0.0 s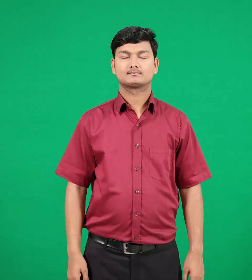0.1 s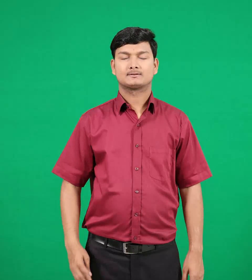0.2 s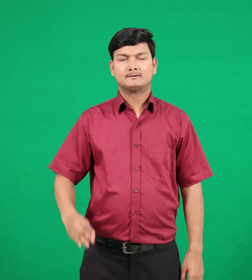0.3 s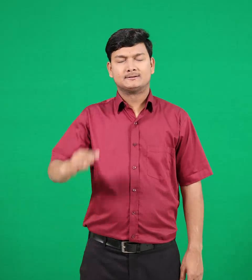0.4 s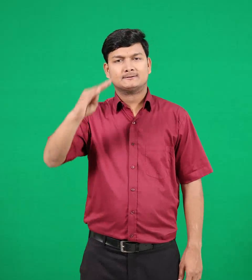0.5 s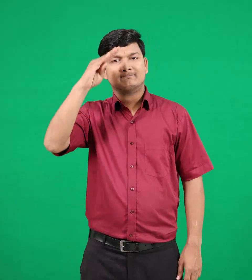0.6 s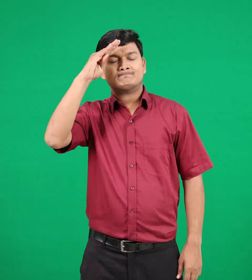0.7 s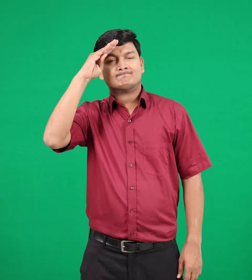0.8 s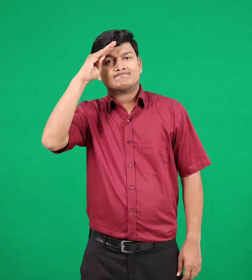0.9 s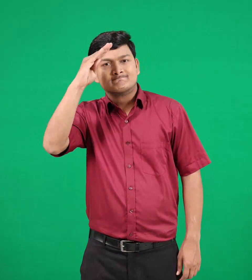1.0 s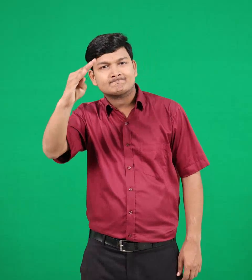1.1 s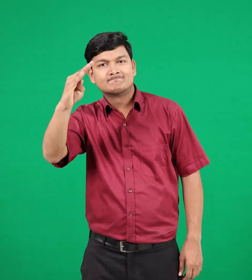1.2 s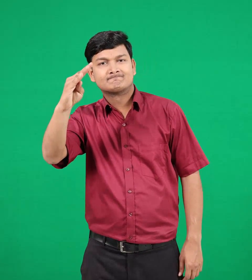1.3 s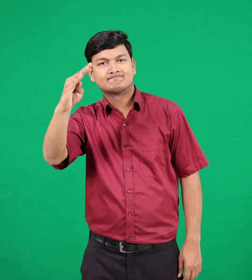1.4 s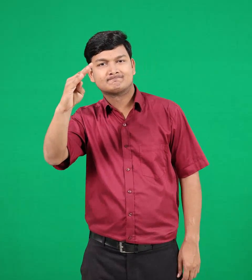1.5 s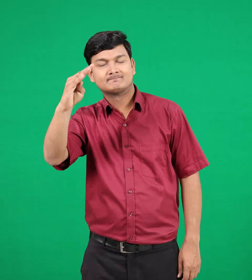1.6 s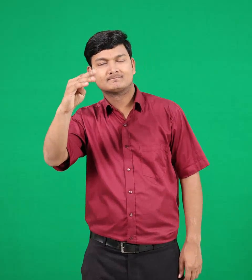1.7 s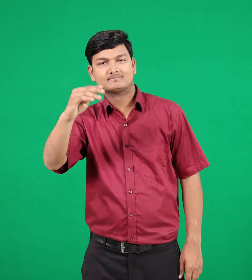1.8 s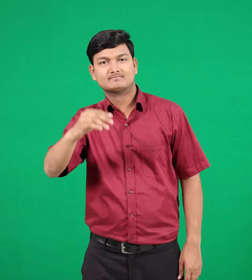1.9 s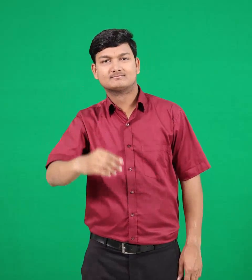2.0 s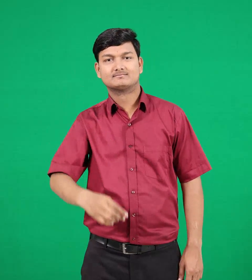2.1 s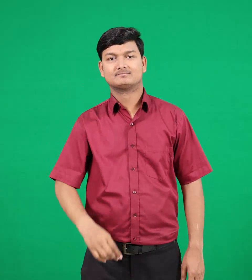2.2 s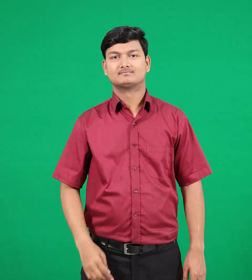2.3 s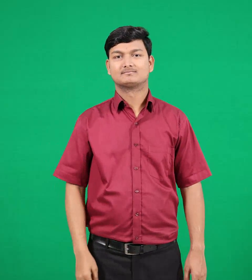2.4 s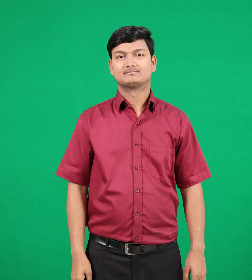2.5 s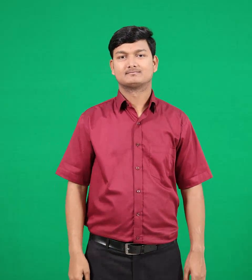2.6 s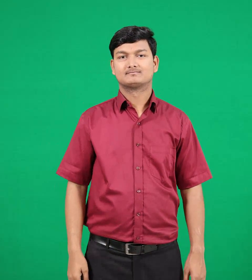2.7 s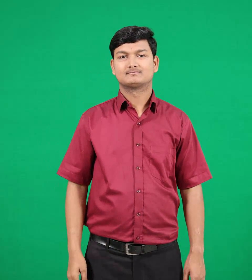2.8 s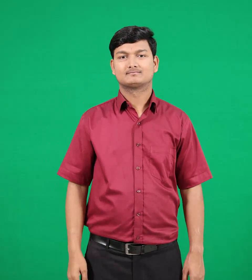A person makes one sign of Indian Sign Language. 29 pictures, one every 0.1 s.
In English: salute
